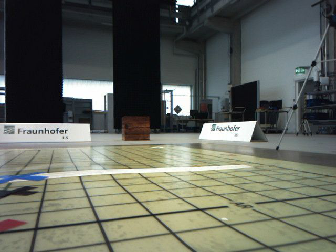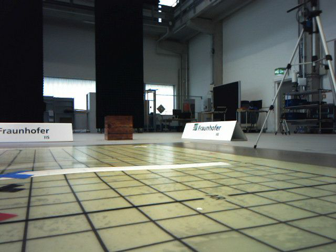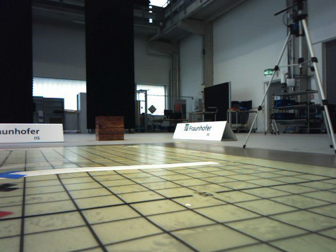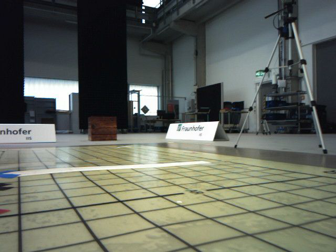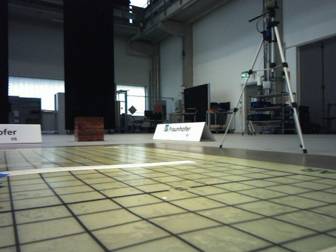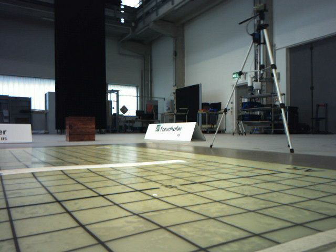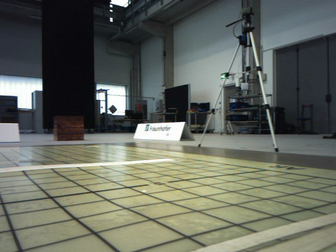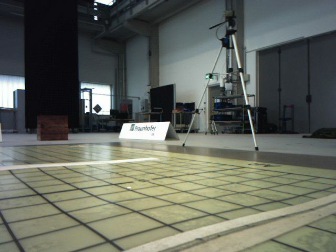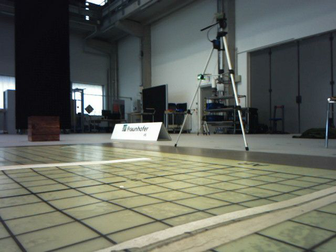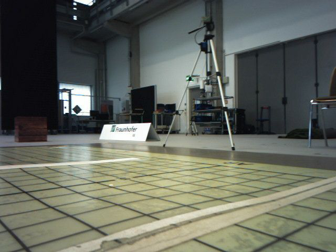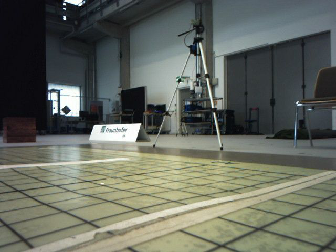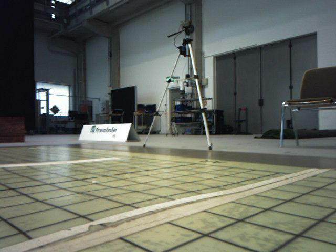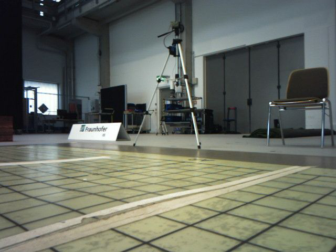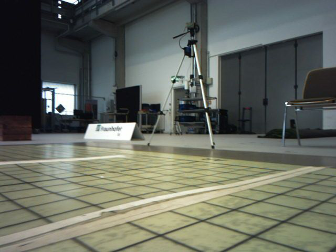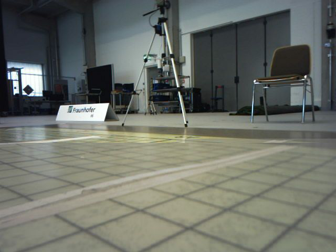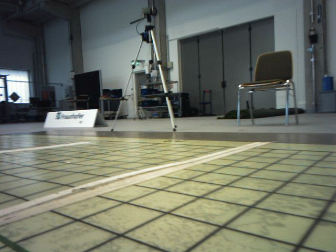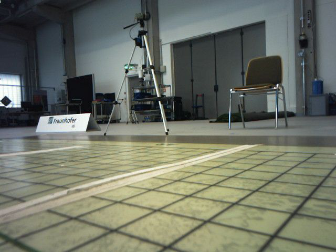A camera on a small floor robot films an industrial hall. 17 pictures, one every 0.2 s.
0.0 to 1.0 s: The camera travels backward, about 0.2 m, so what stands in front gets smaller.
1.0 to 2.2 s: The camera pans to its right, which is clockwise from overhead, by about 15 degrees. It travels backward, about 0.2 m, so what stands in front gets smaller.
2.2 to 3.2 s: The camera travels backward, about 0.2 m, so what stands in front gets smaller.
The film runs backward here.
